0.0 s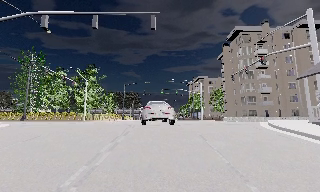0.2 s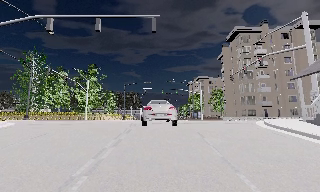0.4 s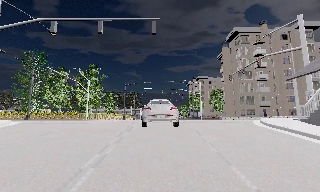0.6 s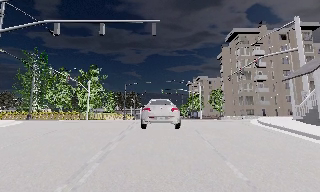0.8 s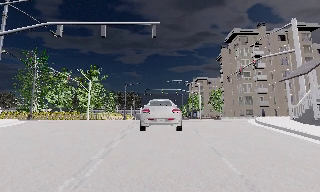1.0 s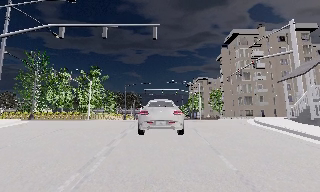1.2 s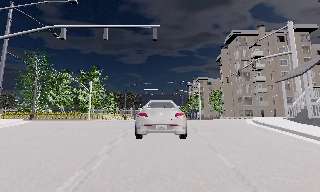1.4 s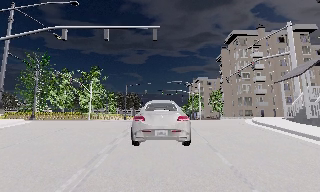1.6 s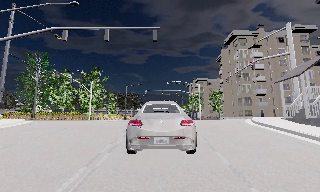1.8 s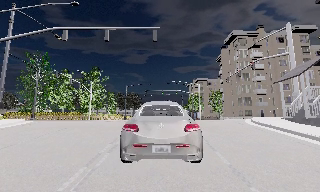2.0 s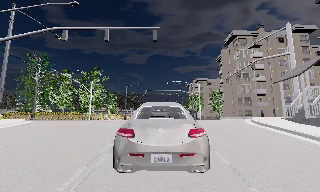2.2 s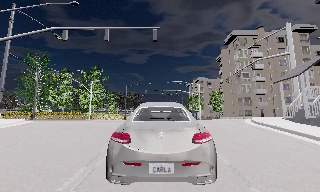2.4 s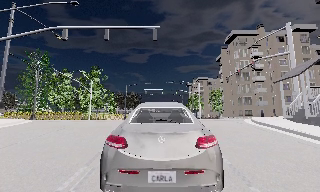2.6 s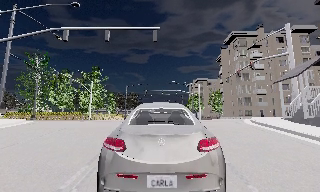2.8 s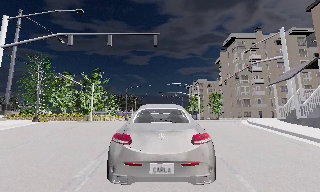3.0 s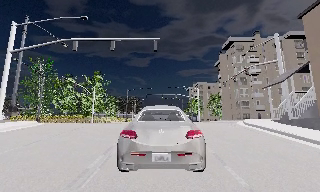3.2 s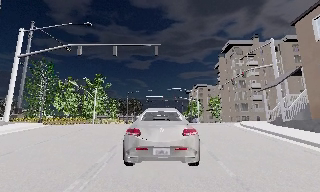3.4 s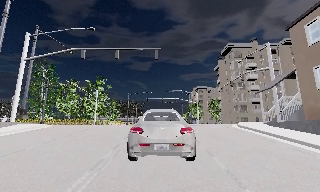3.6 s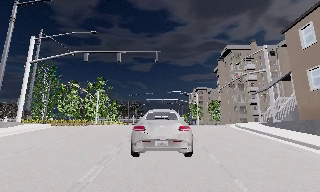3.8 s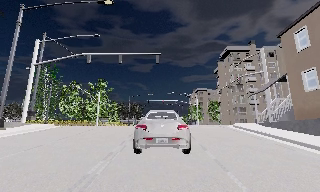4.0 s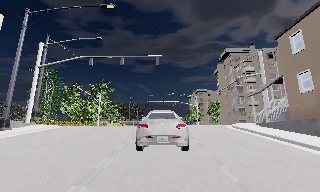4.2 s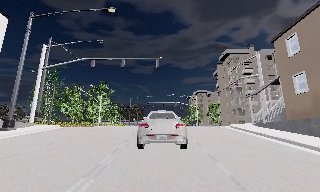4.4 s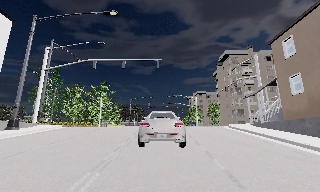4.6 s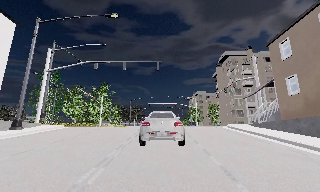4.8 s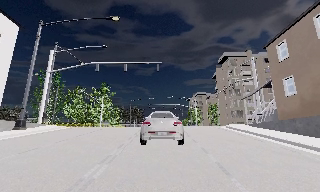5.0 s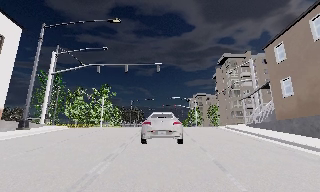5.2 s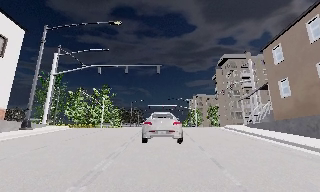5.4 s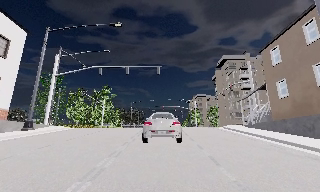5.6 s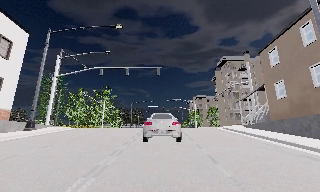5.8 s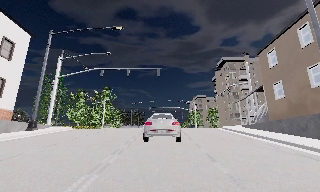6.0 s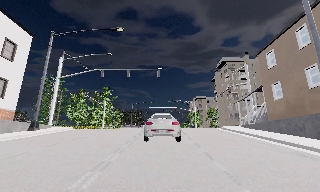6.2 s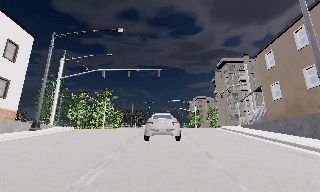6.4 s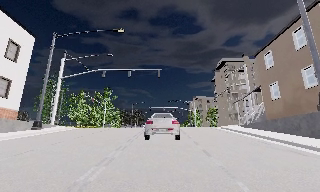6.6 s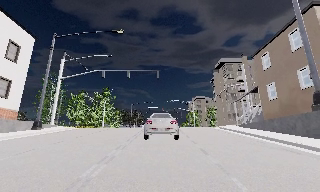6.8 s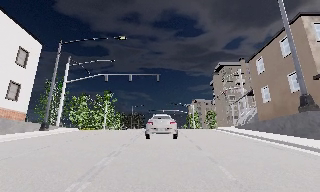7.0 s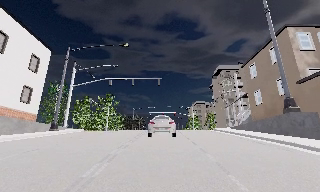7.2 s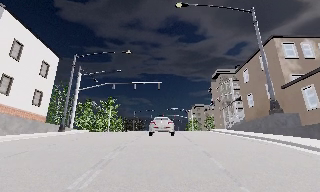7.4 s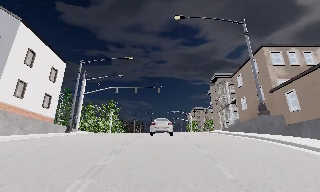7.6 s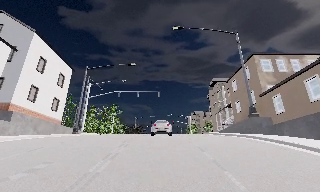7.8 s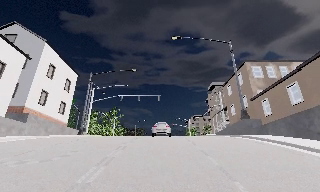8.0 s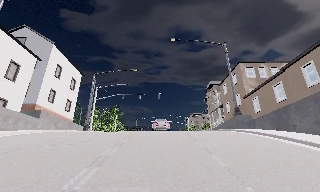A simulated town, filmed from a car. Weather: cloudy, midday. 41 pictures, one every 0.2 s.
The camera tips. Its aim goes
upward.
The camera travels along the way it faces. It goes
backward.
0.0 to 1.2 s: The camera travels backward, about 1.5 m, so what stands in front gets smaller. It loses speed.
1.2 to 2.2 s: The camera shifts only a little, or ends up much as it began.
2.2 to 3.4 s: The camera travels backward, about 2.5 m, so what stands in front gets smaller. It gains speed.
3.4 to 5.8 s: The camera travels backward, about 4 m, so what stands in front gets smaller. It loses speed.
5.8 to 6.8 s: The camera travels backward, about 1.5 m, so what stands in front gets smaller. It gains speed.
6.8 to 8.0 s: The camera travels backward, about 9 m, so what stands in front gets smaller.
The film runs backward here.
